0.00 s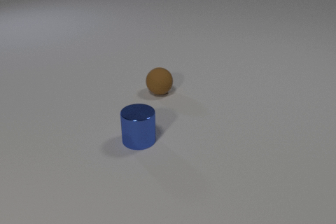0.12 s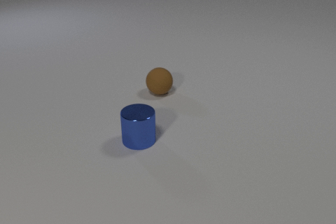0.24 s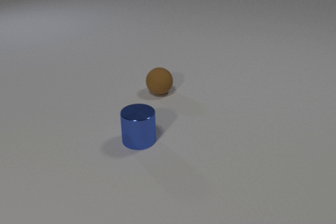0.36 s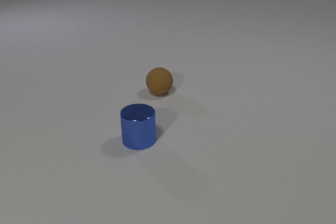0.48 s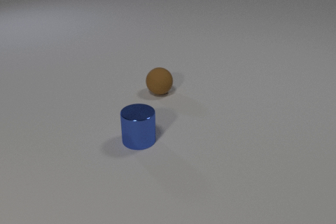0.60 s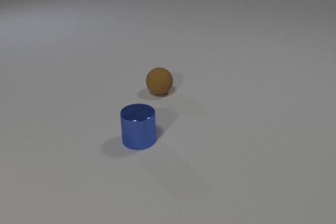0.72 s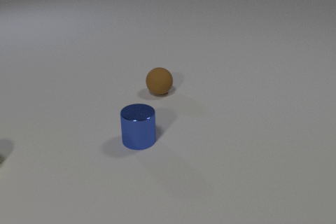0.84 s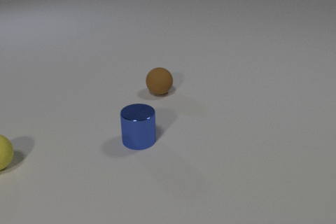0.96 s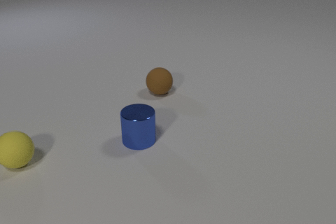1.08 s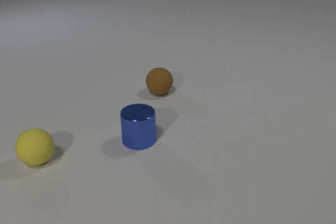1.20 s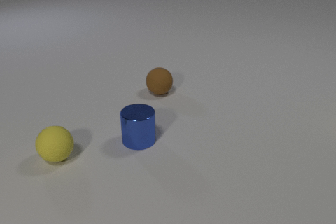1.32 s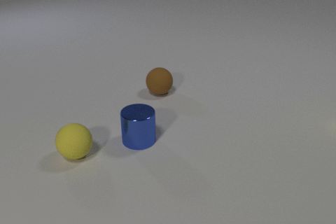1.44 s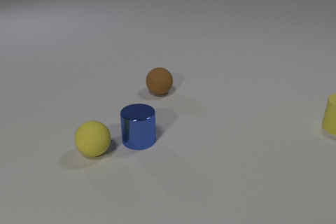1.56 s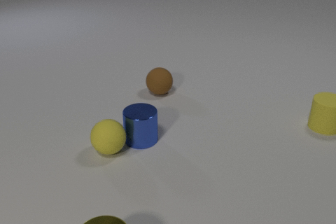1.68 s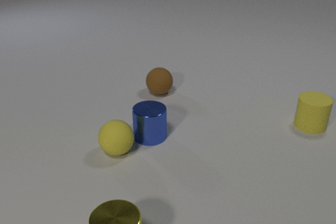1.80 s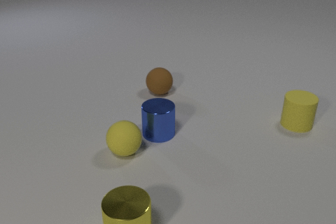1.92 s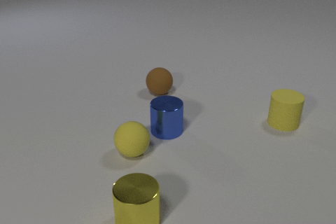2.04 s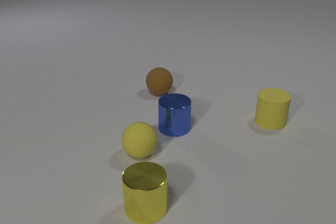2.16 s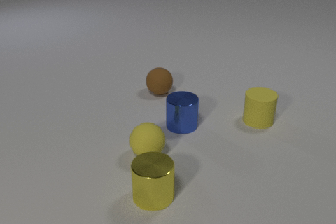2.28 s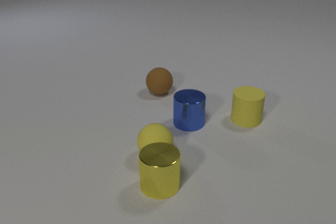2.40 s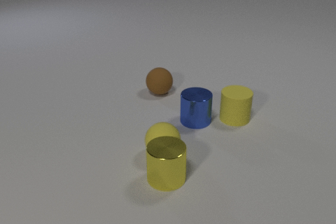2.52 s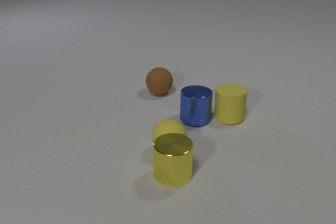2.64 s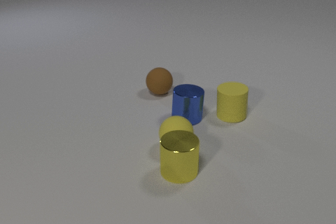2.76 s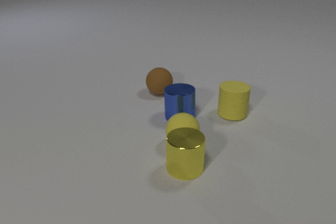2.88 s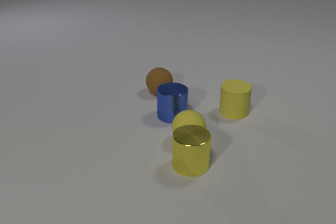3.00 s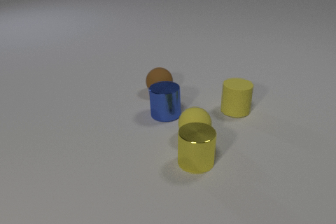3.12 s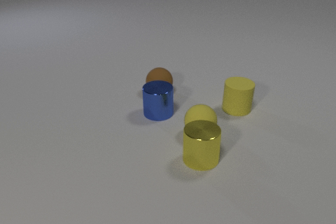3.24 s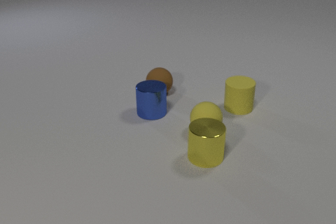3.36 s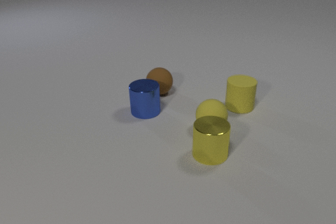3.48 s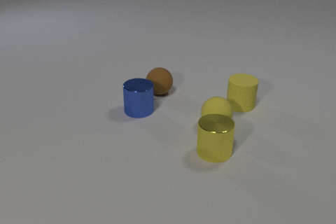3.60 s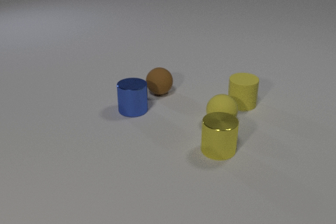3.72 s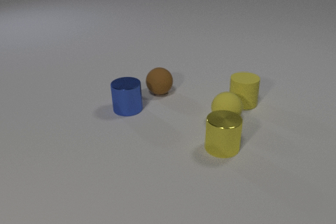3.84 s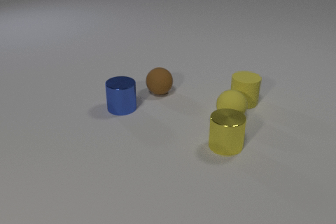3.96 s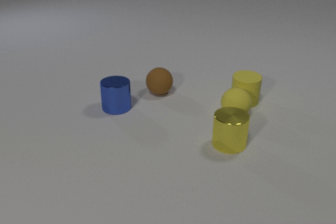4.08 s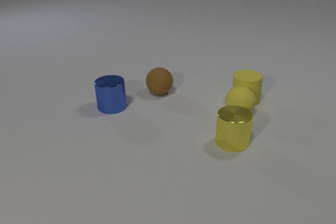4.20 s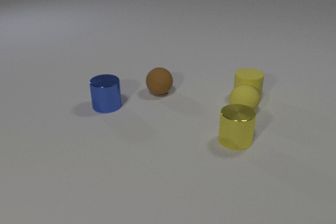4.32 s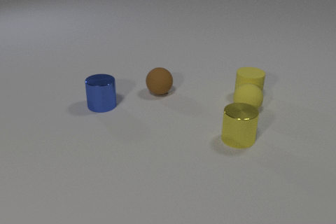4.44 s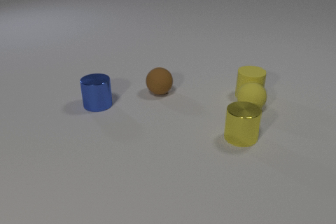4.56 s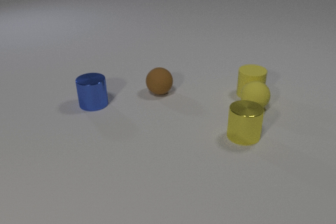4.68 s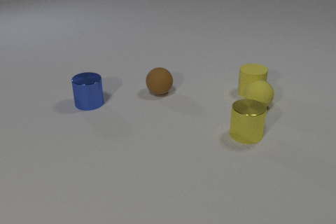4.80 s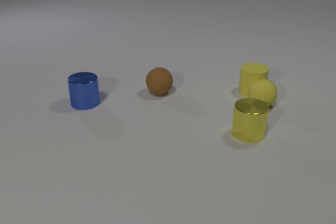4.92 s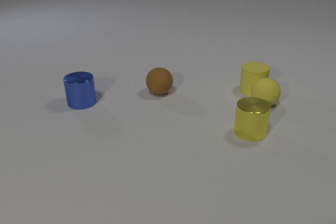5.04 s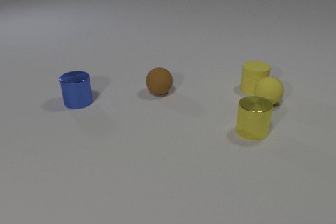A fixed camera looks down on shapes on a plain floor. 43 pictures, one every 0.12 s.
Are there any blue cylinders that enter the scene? no.
How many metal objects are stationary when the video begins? 1.
What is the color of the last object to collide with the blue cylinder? yellow.
0.00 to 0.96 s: The yellow rubber sphere comes in at the left edge, rolls to the right.
0.96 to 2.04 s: The yellow rubber sphere rolls to the right. The blue metal cylinder slides to the right and away from the camera. The yellow rubber cylinder comes in at the right edge, slides to the left. The yellow metal cylinder comes in at the bottom edge, slides away from the camera and to the right. The yellow rubber sphere and the blue metal cylinder collide.
2.04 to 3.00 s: The yellow rubber sphere rolls to the right and away from the camera. The blue metal cylinder slides away from the camera. The yellow rubber cylinder slides to the left and away from the camera. The yellow metal cylinder slides away from the camera and to the right. The yellow rubber sphere and the yellow metal cylinder collide. The blue metal cylinder and the yellow rubber cylinder collide.
3.00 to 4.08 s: The yellow rubber sphere rolls away from the camera and to the right. The blue metal cylinder slides to the left. The yellow rubber cylinder slides away from the camera and to the right. The yellow metal cylinder slides away from the camera and to the right. The yellow rubber sphere and the yellow rubber cylinder collide.
4.08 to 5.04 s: The yellow rubber sphere rolls away from the camera and to the right. The blue metal cylinder slides to the left and away from the camera. The yellow rubber cylinder slides away from the camera. The yellow metal cylinder slides away from the camera and to the right.
